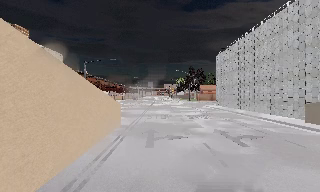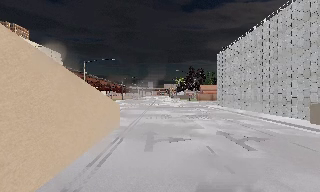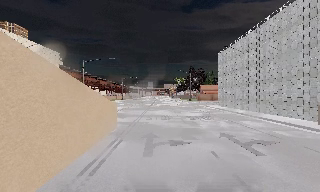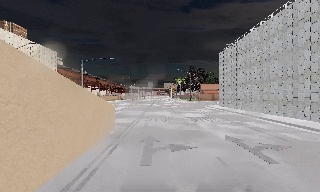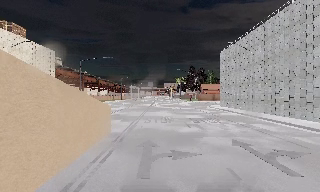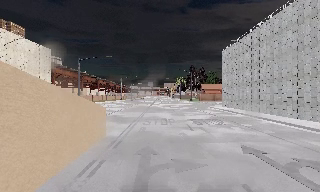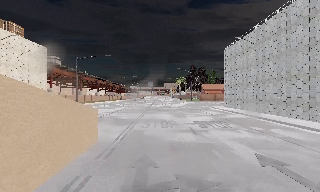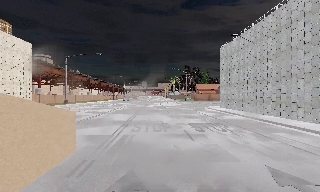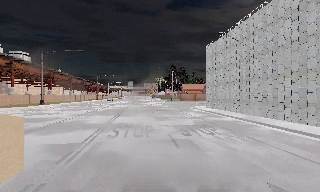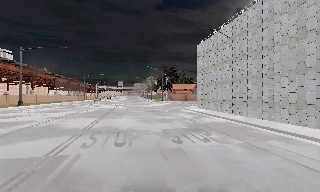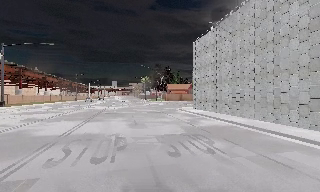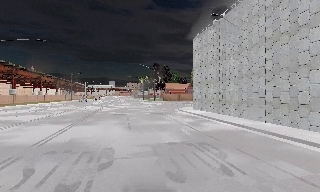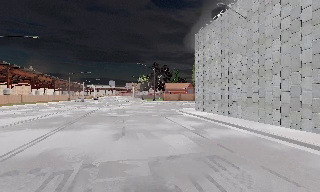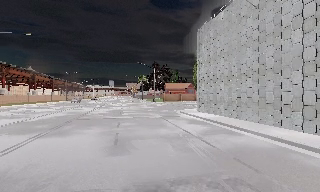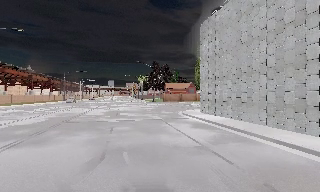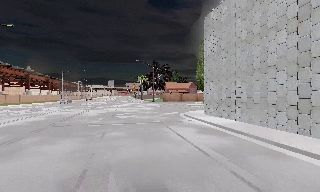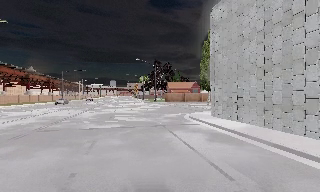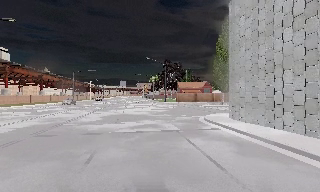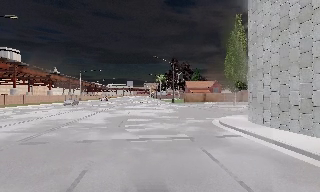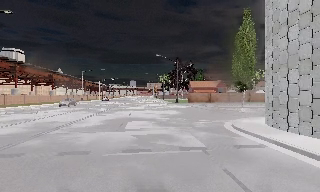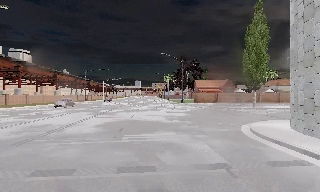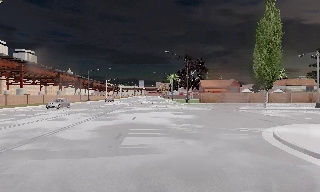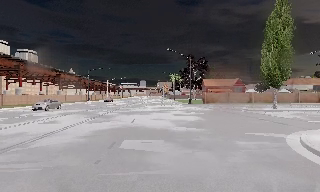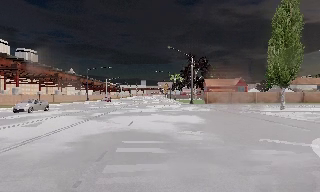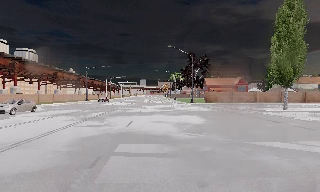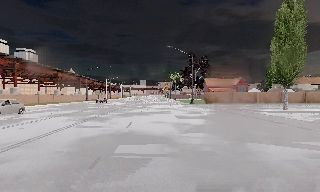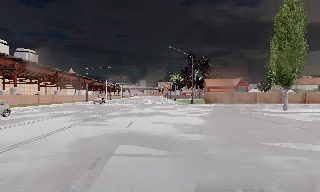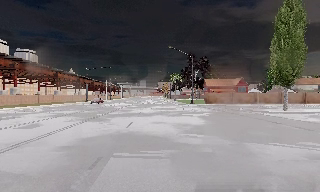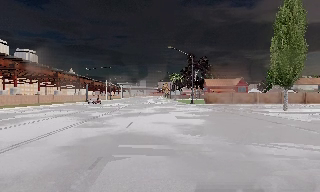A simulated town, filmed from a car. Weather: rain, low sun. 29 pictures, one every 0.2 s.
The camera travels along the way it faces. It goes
forward.
0.0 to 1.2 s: The camera travels forward, about 4 m, so what stands in front looms larger. It gains speed.
1.2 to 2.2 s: The camera pans to its right, which is clockwise from overhead, by about 15 degrees. It travels forward, about 6 m, so what stands in front looms larger.
2.2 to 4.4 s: The camera swings to its left by about 10 degrees, and the scene slides to the right. It travels forward, about 15 m, so what stands in front looms larger.
4.4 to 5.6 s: The camera travels forward, about 1.5 m, so what stands in front looms larger. It loses speed.
The film runs forward here.
